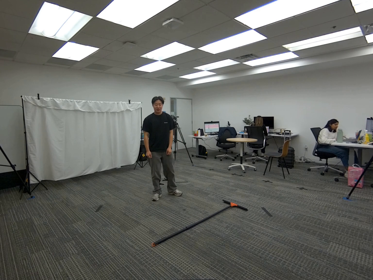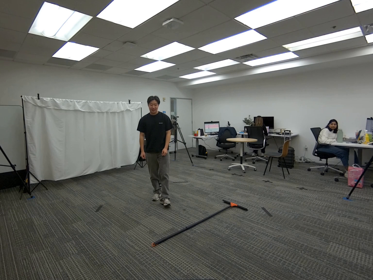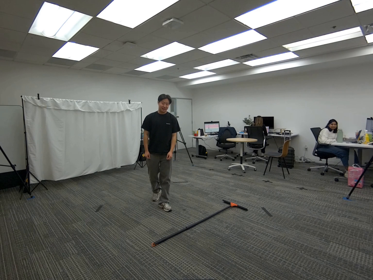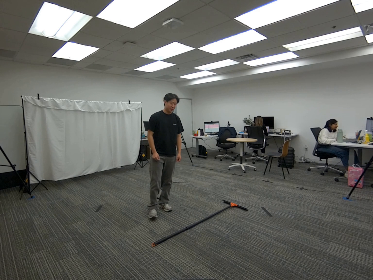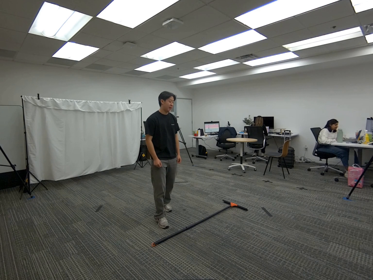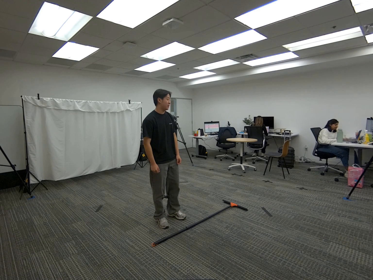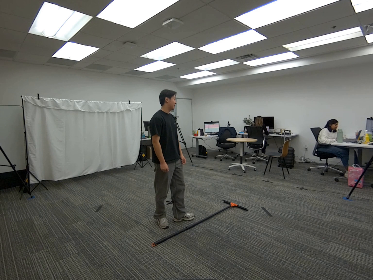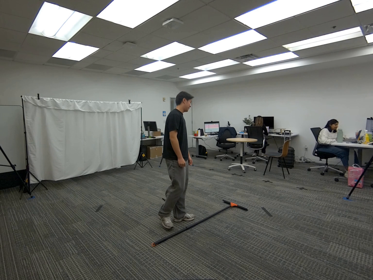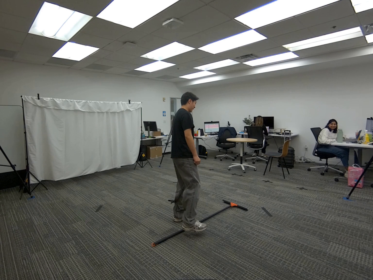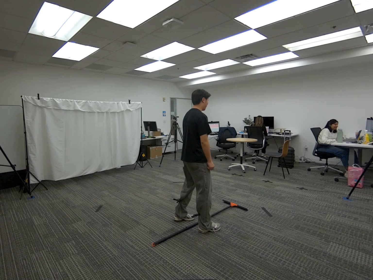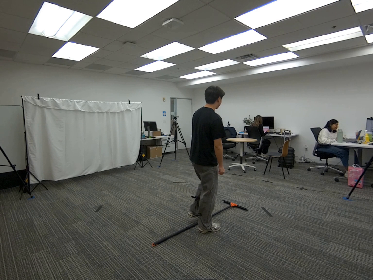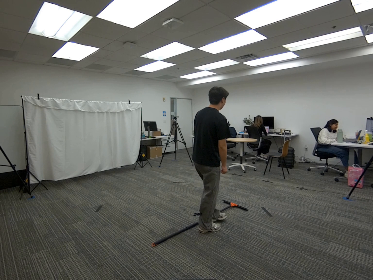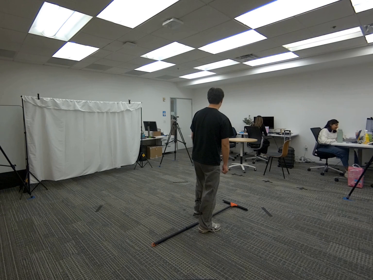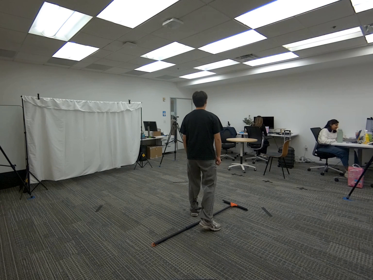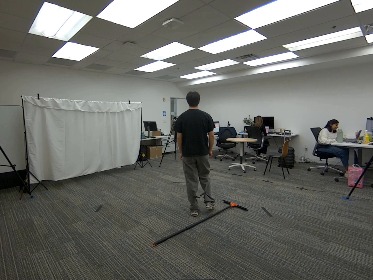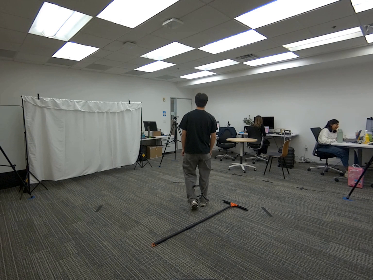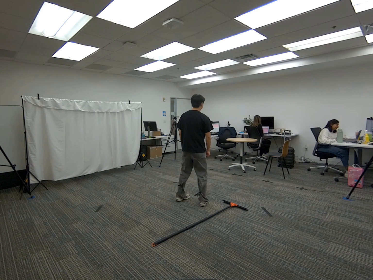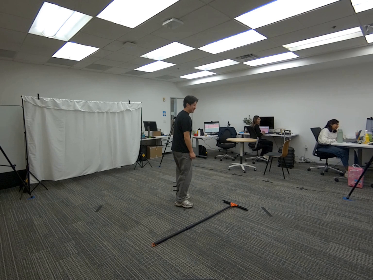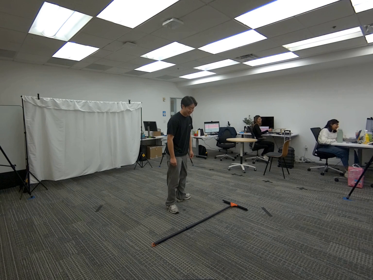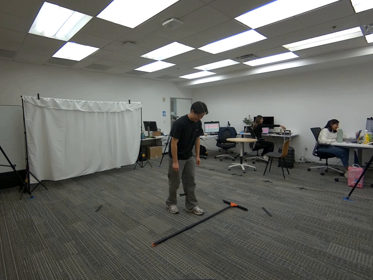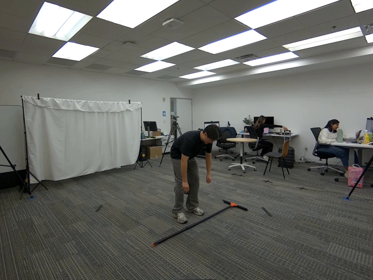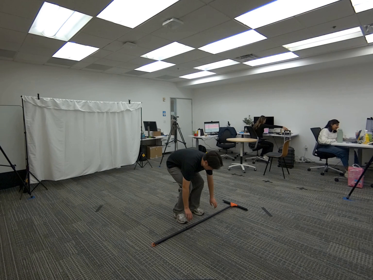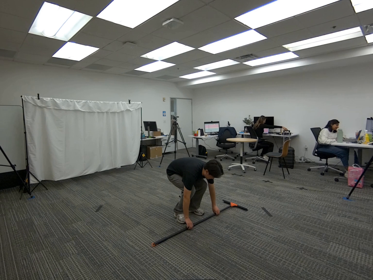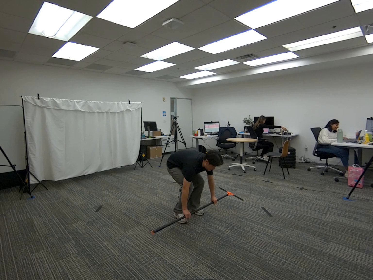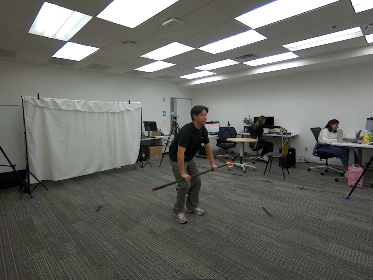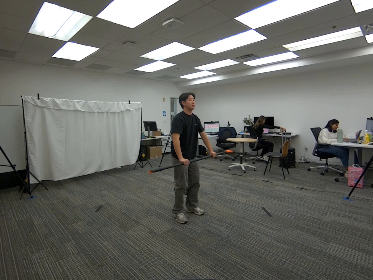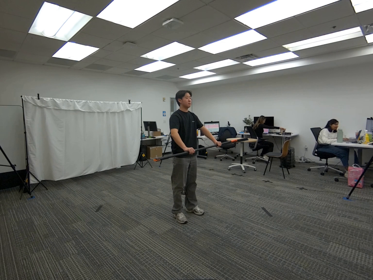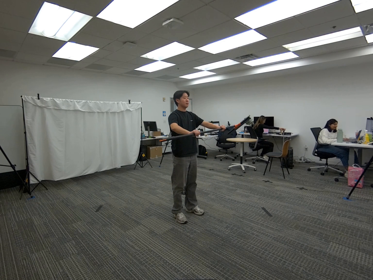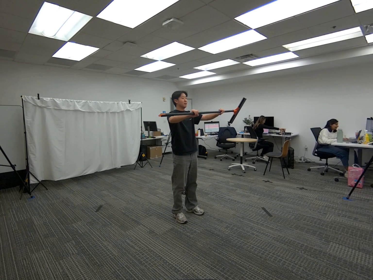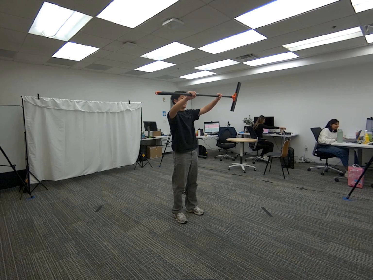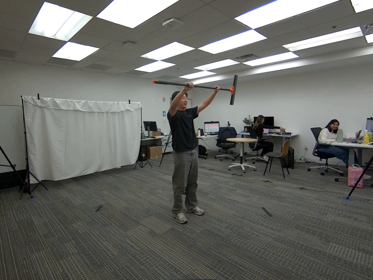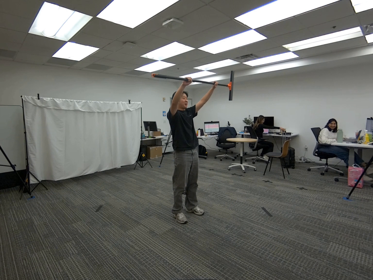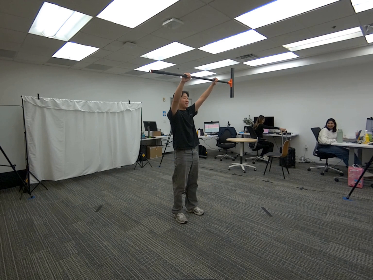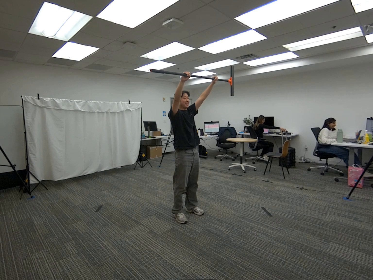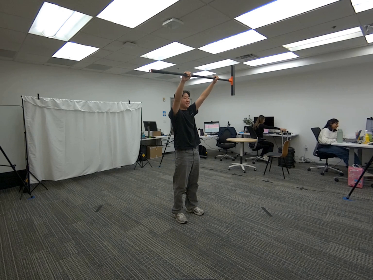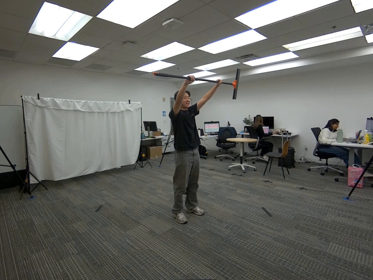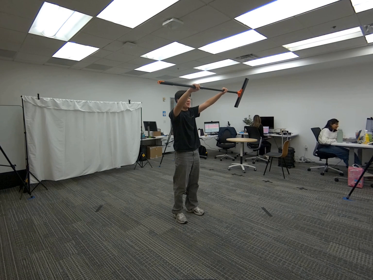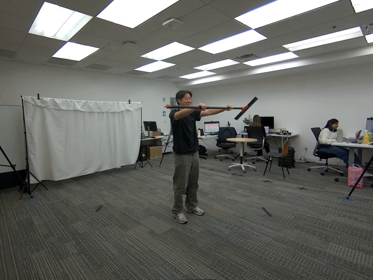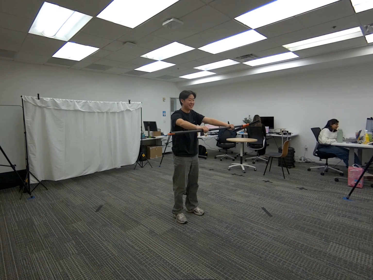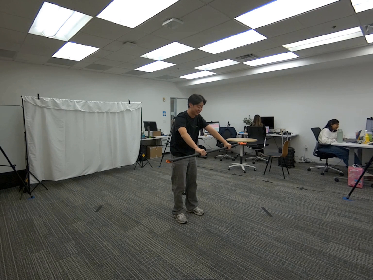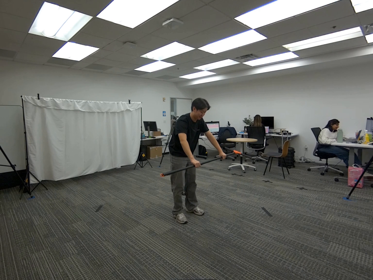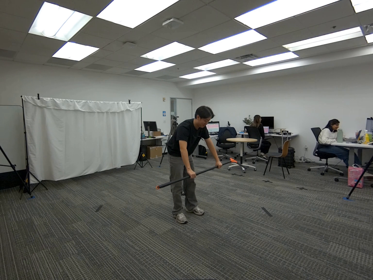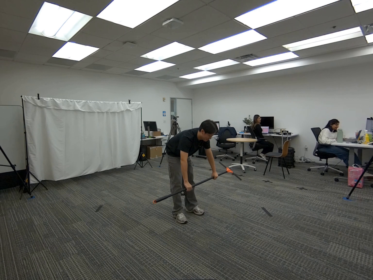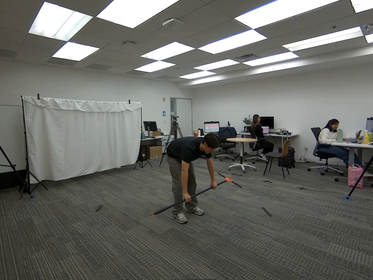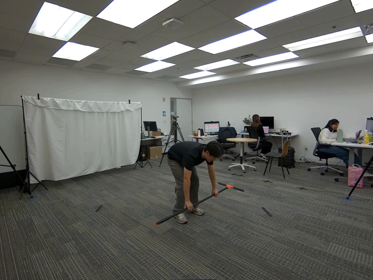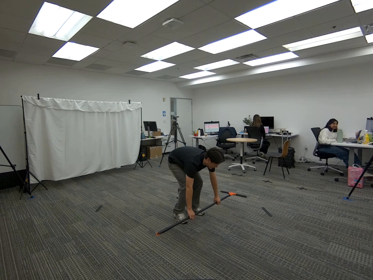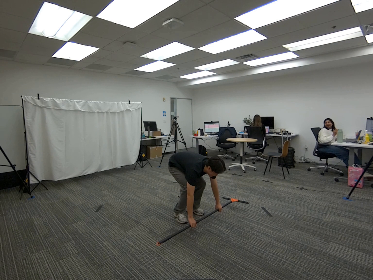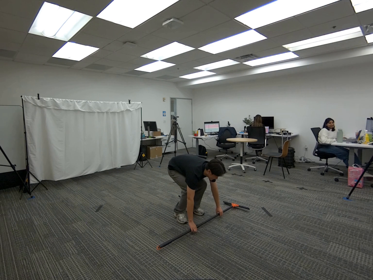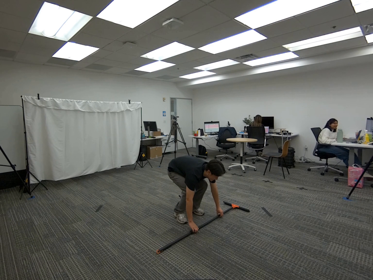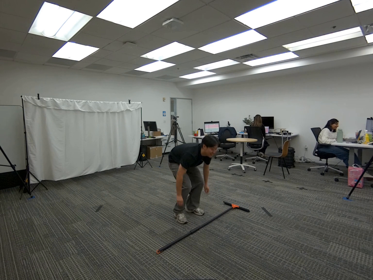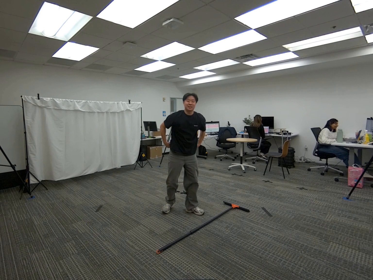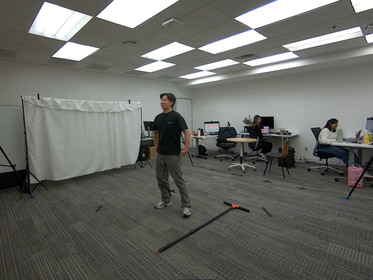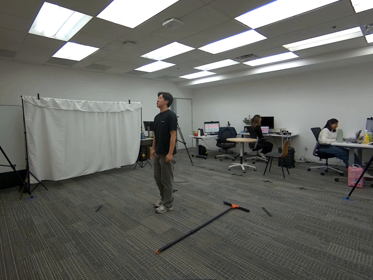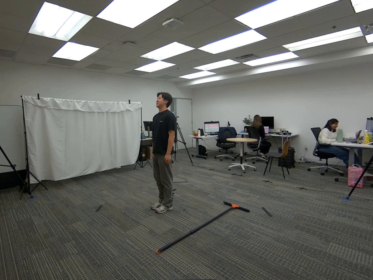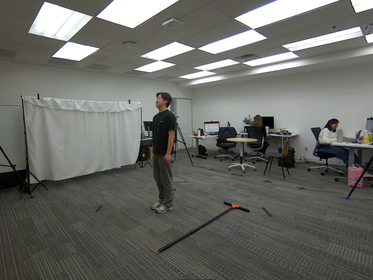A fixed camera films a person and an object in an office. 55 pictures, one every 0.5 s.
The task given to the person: Walk over to the squeegee on the floor and pick up the squeegee with both hands so that it is horizontal to your body. Raise the squeegee up high keeping it horizontal and then place the squeegee on the floor also horizontally.
